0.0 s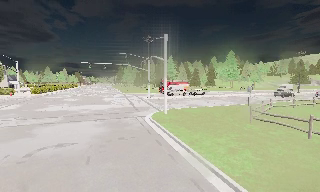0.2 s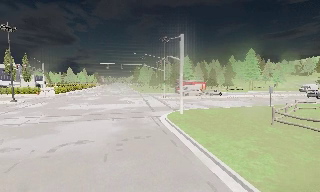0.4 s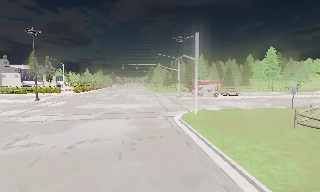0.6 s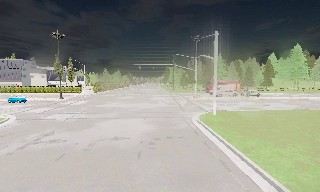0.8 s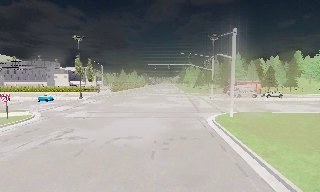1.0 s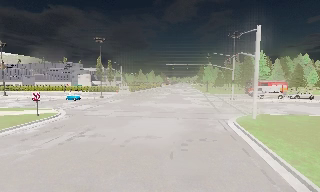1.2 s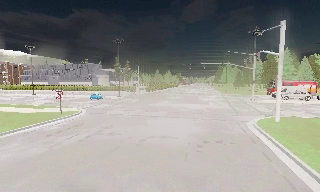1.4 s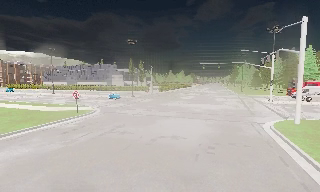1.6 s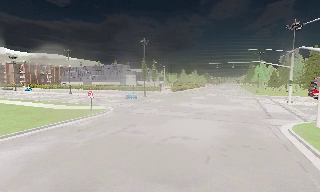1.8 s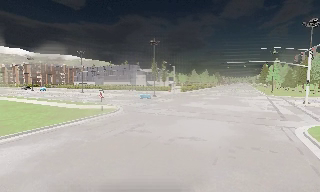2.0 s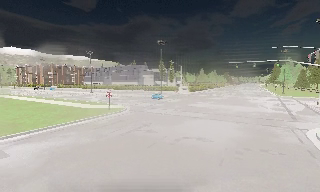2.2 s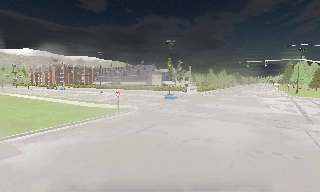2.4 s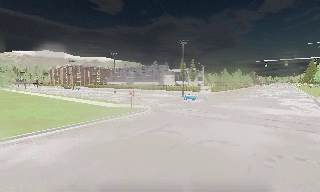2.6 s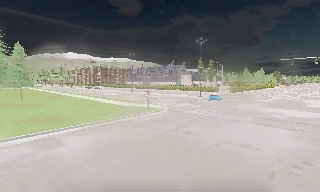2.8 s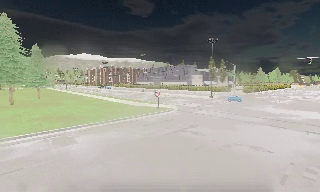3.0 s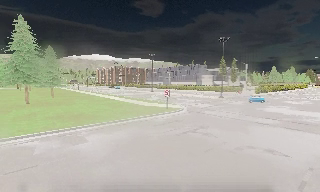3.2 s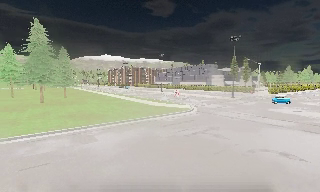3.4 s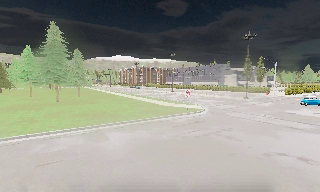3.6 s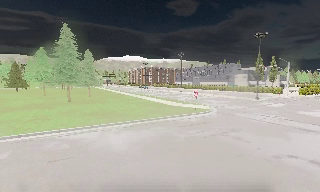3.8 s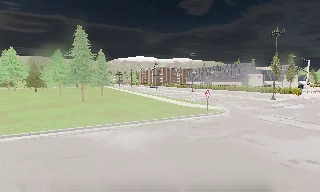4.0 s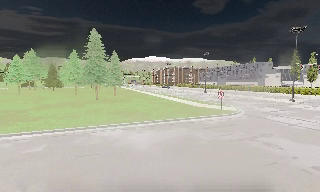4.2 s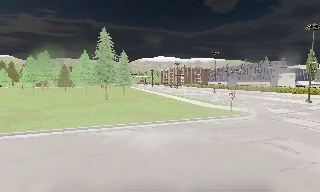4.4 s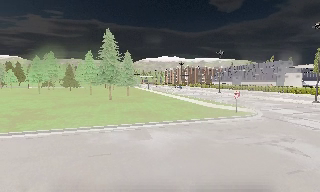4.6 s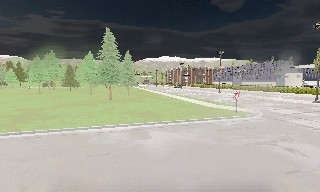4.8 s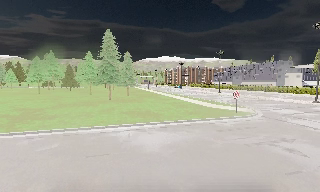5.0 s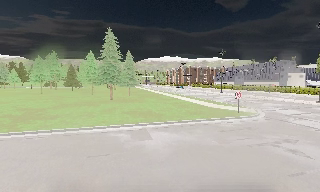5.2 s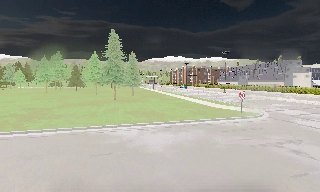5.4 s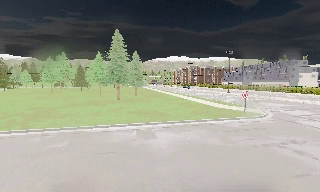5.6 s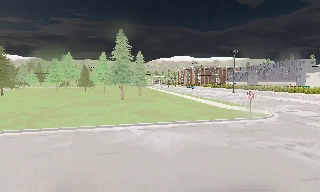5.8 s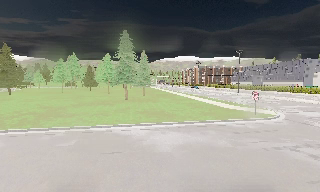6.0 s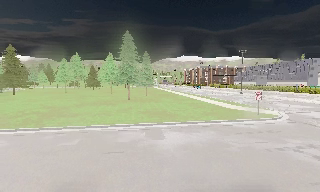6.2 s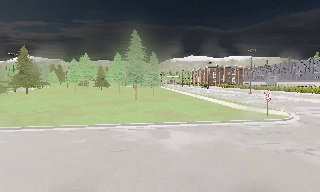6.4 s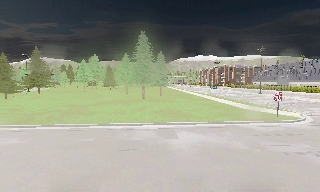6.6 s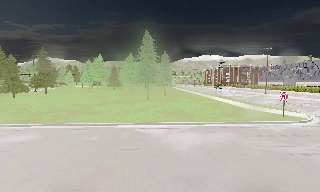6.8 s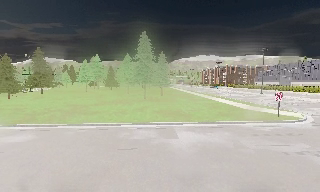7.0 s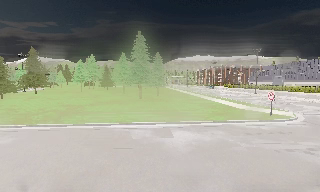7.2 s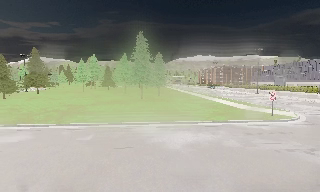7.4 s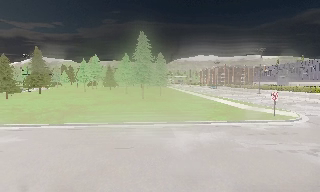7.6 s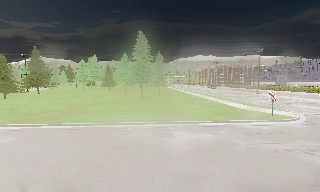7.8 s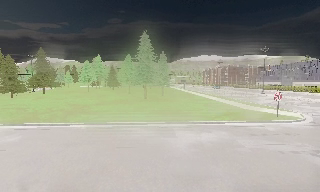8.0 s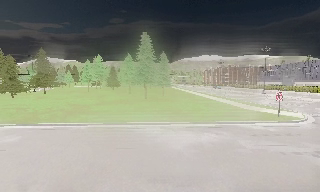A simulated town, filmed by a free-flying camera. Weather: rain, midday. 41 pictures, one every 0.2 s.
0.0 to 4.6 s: The camera pans to its left, which is counterclockwise from overhead, by about 95 degrees. It travels forward and to its right, about 1 m.
4.6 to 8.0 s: The camera pans to its left, which is counterclockwise from overhead, by about 15 degrees. It travels to its right, about 0.5 m.
The film runs forward here.
